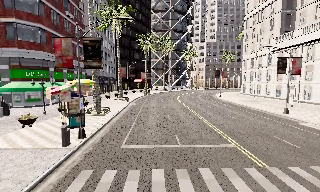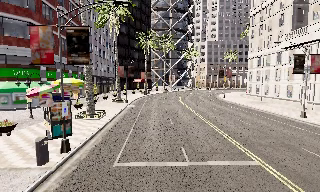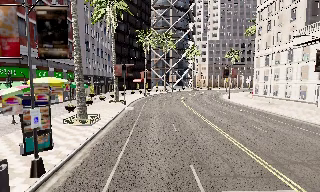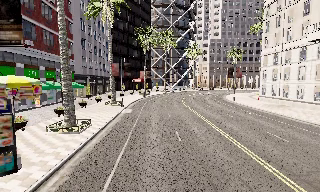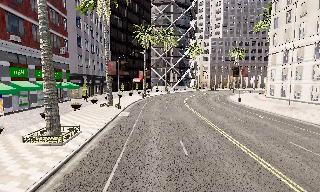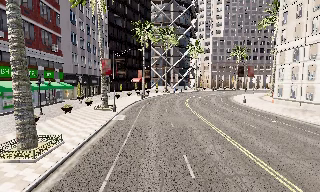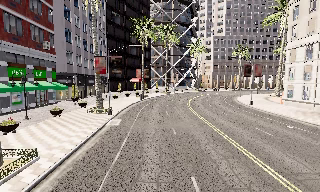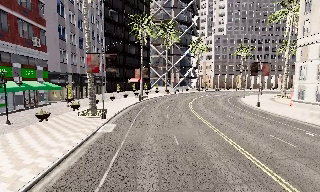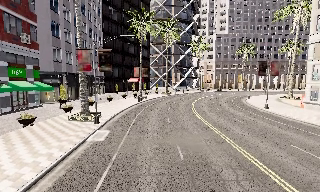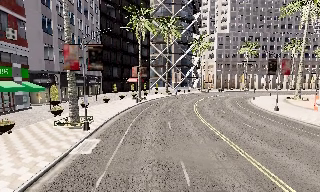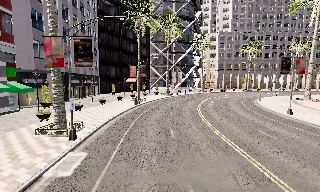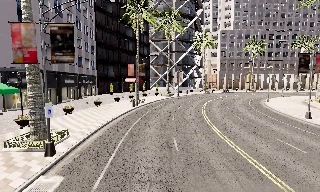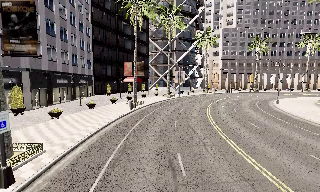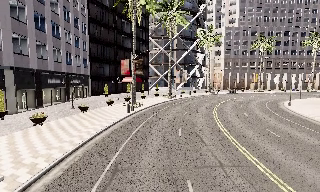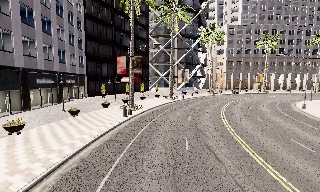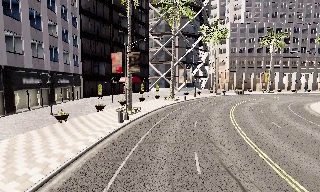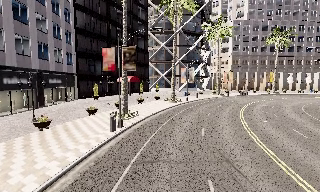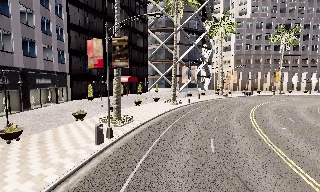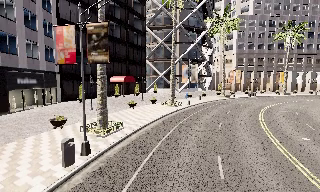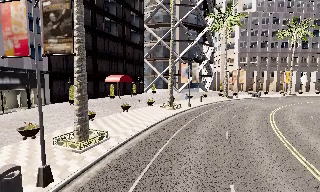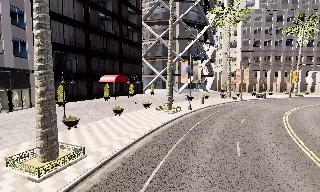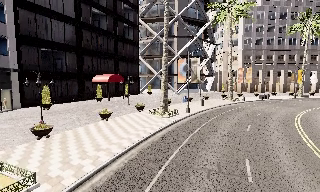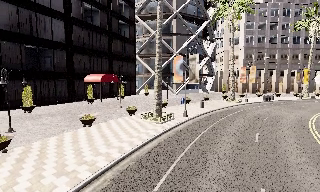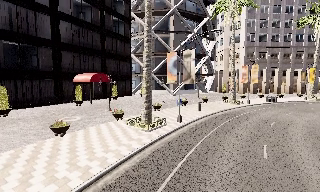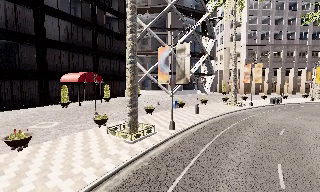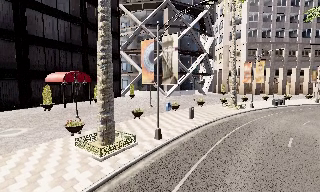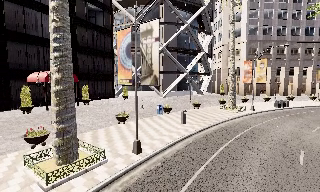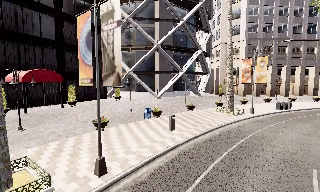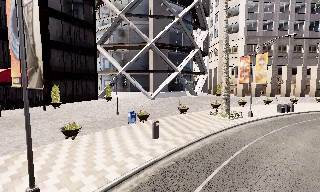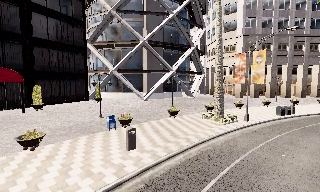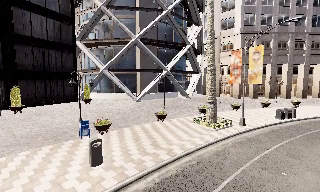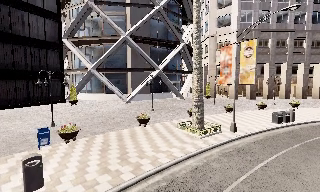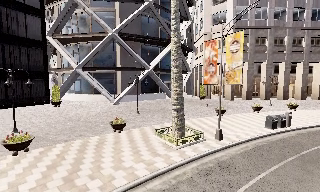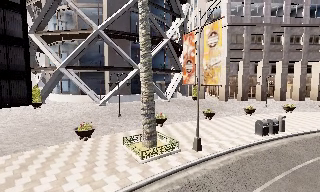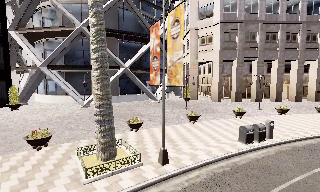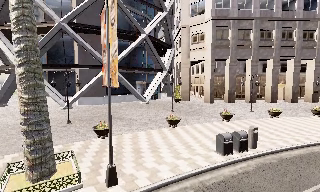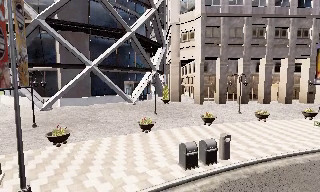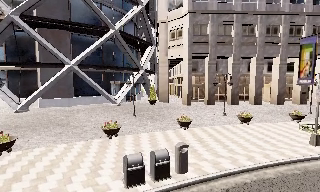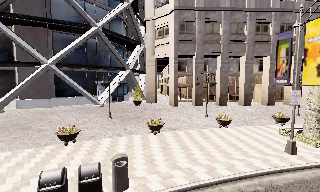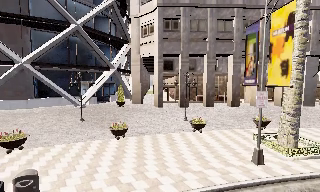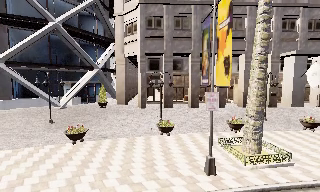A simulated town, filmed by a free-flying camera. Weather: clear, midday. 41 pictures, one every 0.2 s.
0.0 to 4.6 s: The camera travels forward, about 50 m, so what stands in front looms larger.
4.6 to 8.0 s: The camera travels to its right and forward, about 40 m, so close, fixed things drift to the left.
The film runs backward here.
